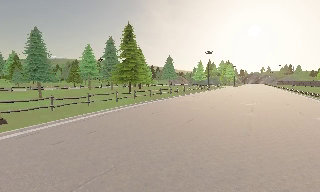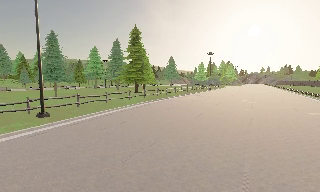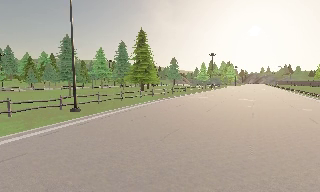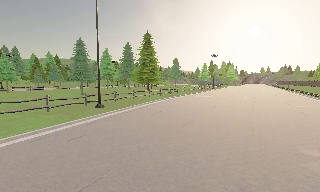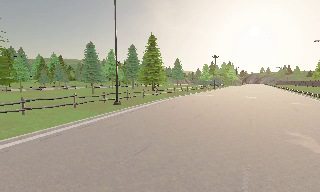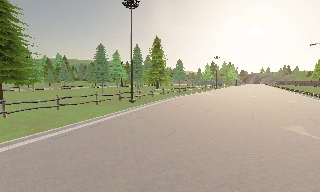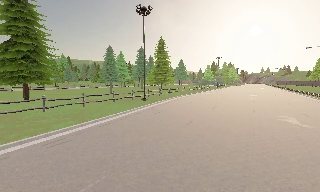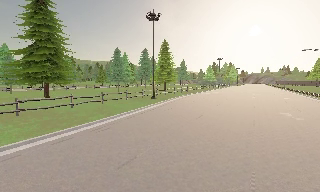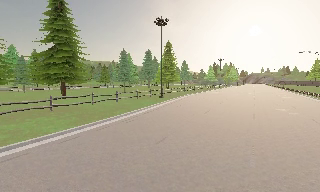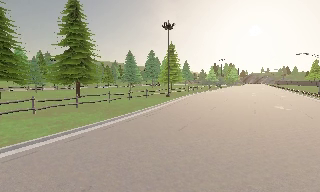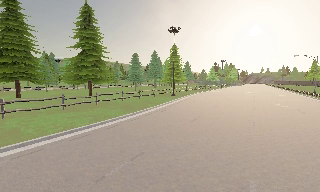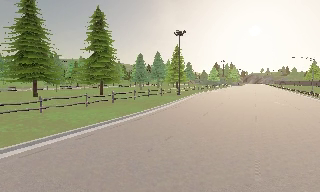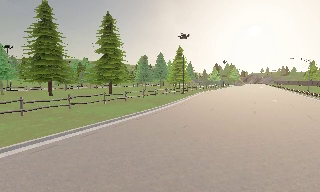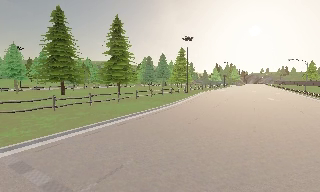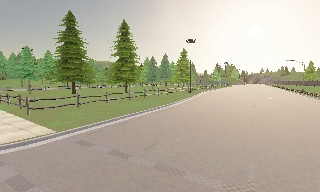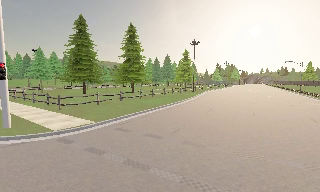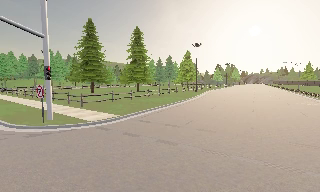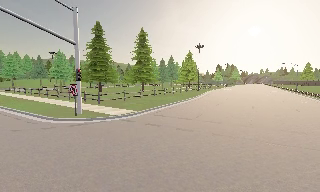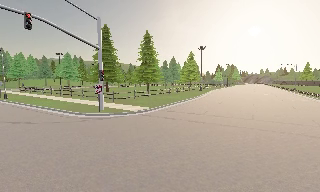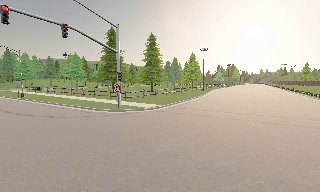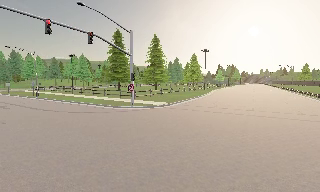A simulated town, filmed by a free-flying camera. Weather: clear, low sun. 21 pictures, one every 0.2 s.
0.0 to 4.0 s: The camera travels backward and to its left, about 45 m, so what stands in front gets smaller.
The film runs backward here.
